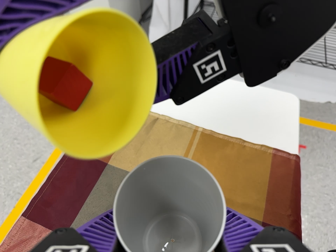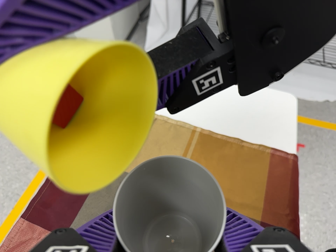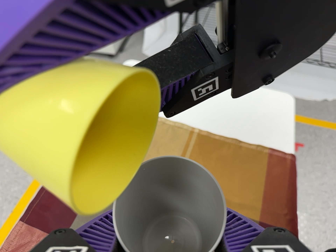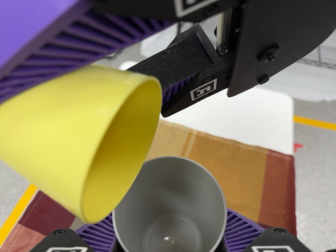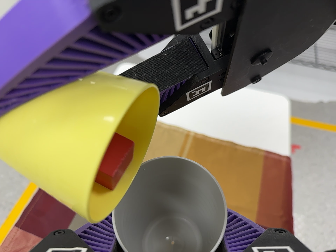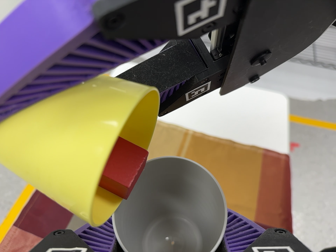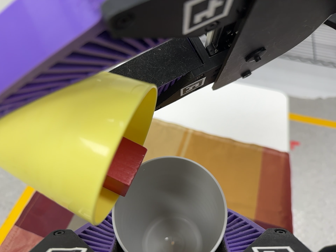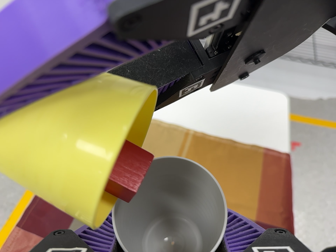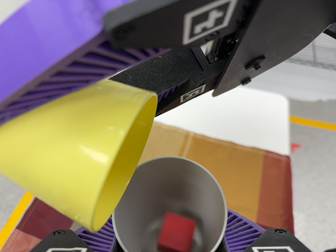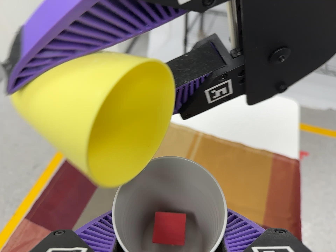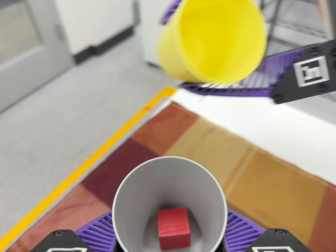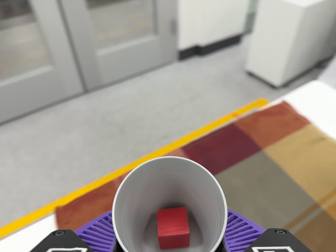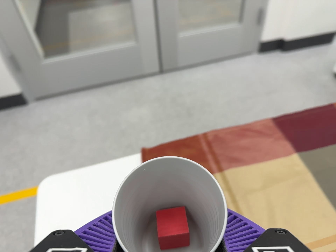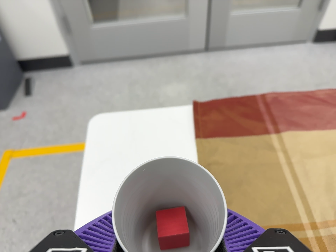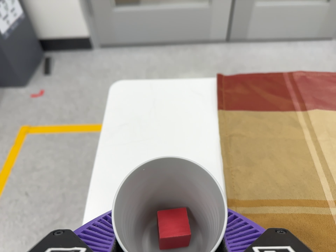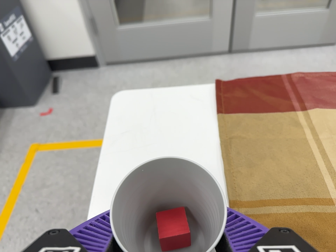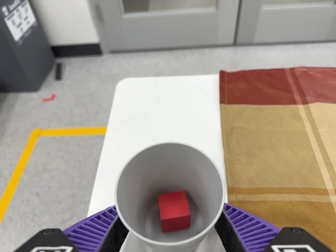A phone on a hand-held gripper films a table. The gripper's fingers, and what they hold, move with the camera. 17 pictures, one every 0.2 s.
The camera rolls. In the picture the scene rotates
clockwise.
The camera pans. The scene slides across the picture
to the right.
0.0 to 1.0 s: The camera shifts only a little, or ends up much as it began.
1.0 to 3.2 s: The camera swings to its left by about 55 degrees, and the scene slides to the right. It travels toward the bottom of its view and to its left, about 30 cm, so close, fixed things drift upward. It rolls about its line of sight by about 55 degrees, and the scene rotates clockwise.
The film runs forward here.
